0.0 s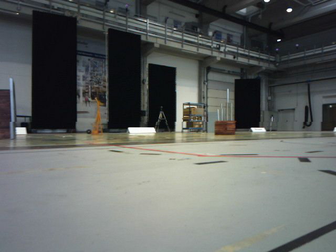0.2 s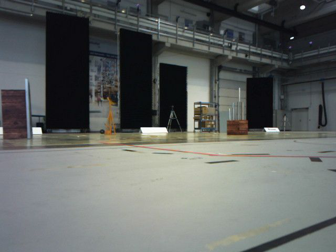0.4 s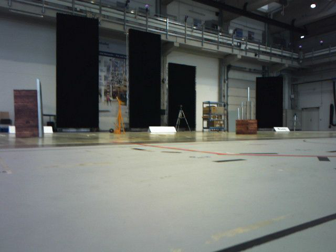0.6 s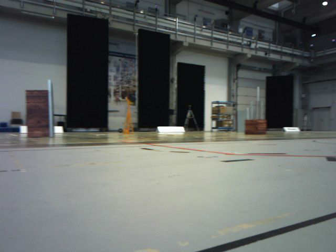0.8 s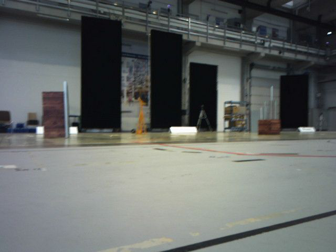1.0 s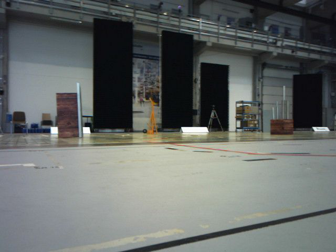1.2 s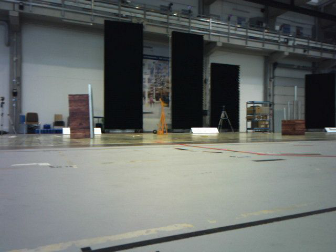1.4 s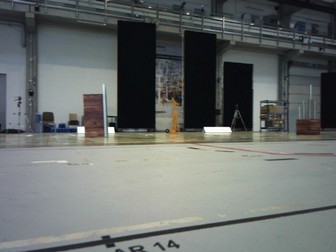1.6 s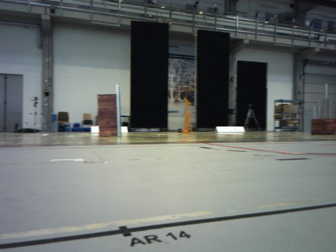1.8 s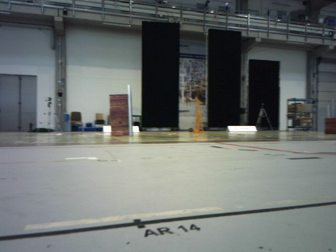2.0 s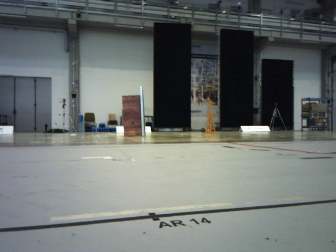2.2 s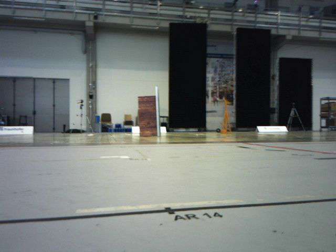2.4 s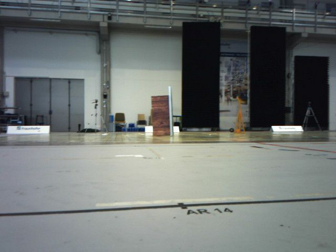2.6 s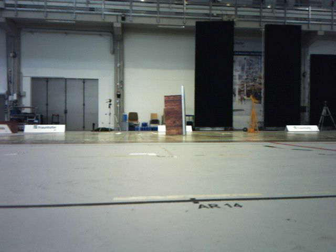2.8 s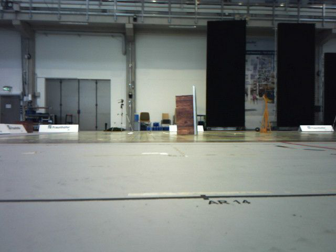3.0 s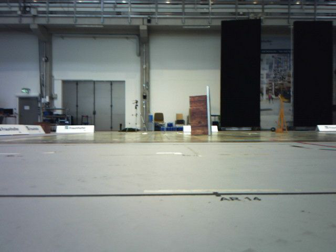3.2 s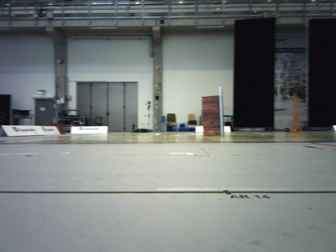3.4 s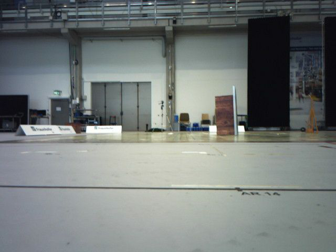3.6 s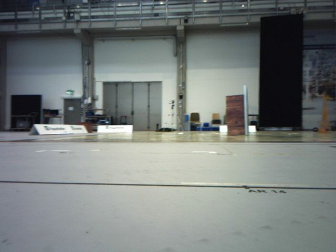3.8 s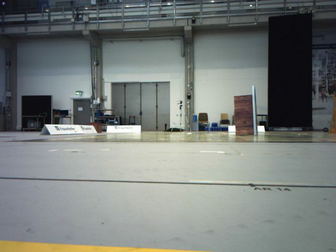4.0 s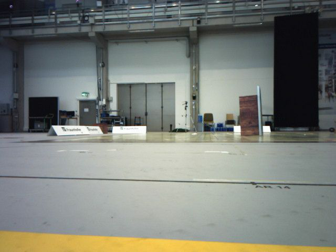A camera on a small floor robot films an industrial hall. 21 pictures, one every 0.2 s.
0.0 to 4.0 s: The camera swings to its left by about 45 degrees, and the scene slides to the right. It travels backward, about 0.7 m.
The film runs backward here.
